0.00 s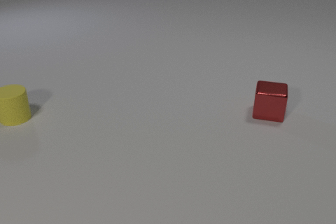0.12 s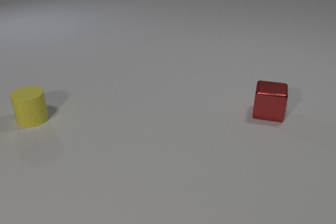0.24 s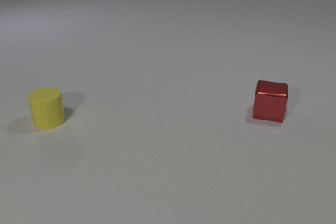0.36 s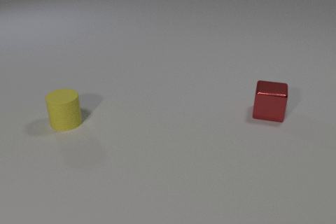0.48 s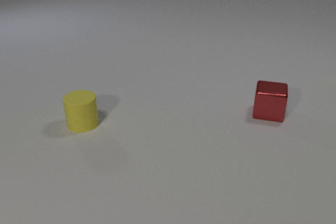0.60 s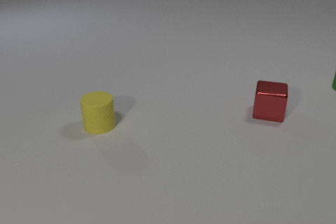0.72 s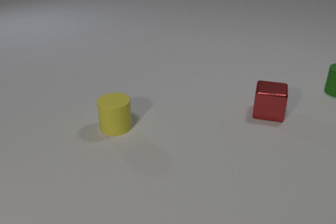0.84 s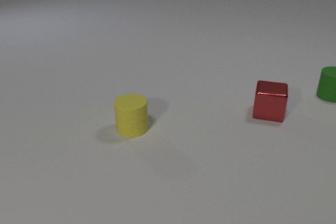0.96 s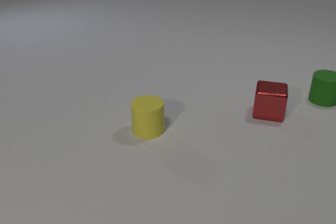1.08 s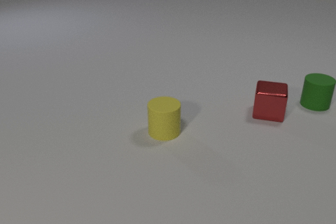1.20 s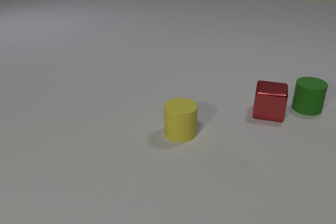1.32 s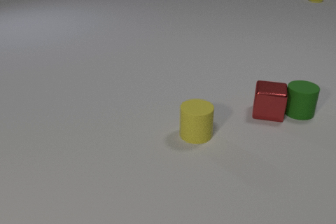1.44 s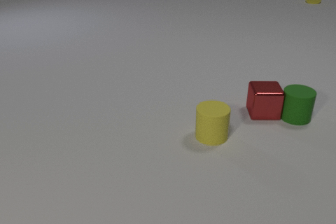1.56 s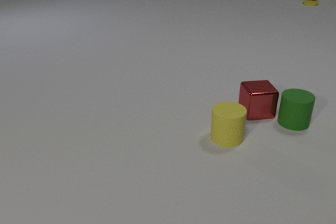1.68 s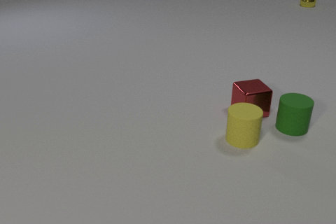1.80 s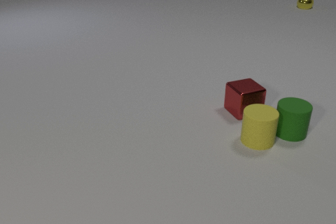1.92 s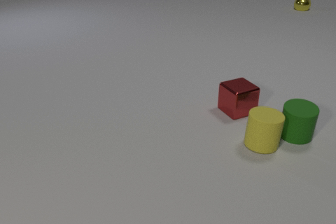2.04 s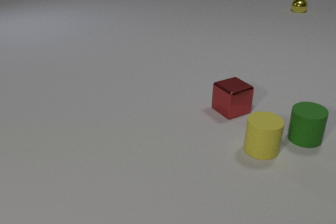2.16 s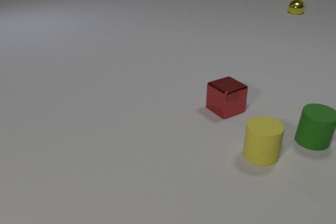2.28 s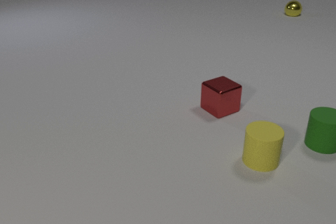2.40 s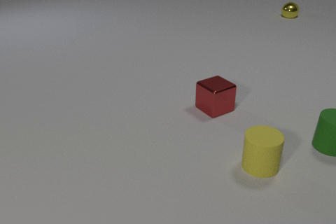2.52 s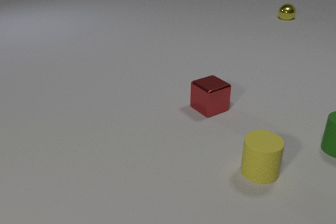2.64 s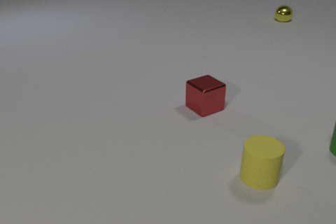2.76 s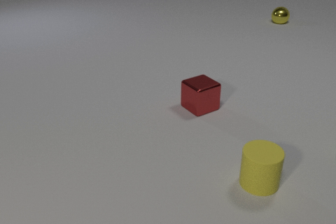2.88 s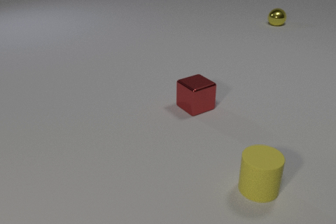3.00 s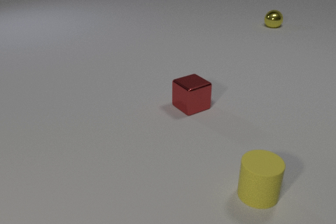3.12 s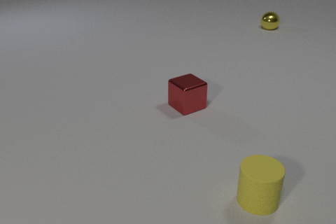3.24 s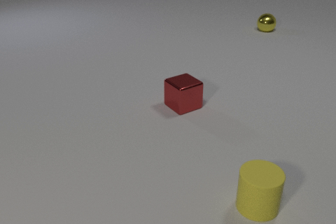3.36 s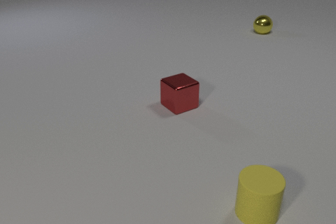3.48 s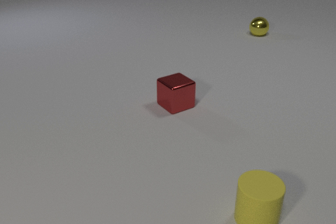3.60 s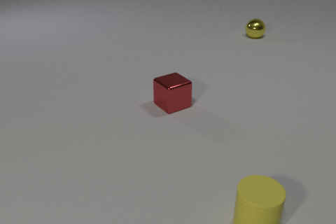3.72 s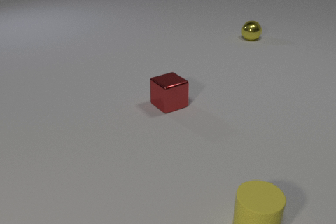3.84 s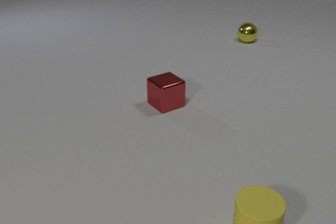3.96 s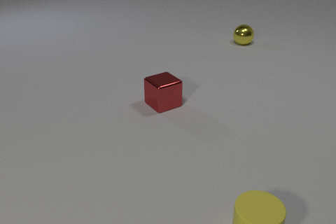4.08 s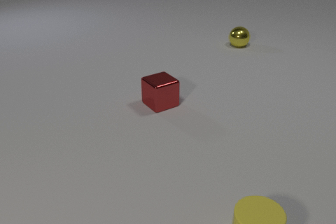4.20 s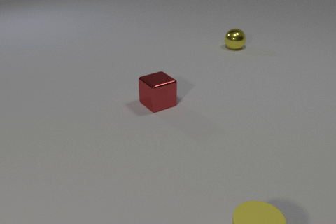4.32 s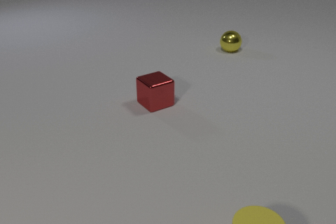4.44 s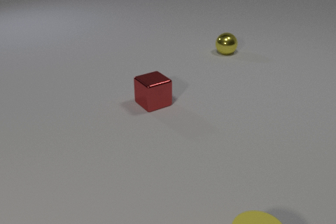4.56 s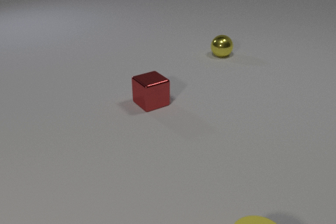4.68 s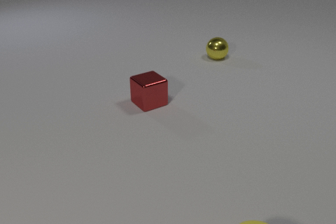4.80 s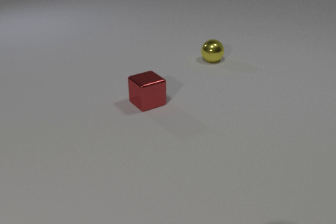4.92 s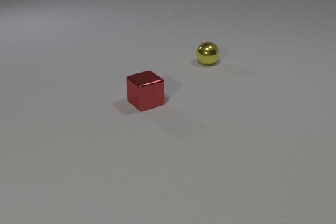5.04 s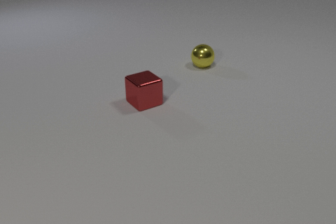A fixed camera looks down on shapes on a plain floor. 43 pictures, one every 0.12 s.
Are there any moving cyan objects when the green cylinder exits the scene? no.
What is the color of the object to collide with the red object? green.
What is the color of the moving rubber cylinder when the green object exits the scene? yellow.
0.00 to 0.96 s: The green rubber cylinder comes in at the right edge, slides toward the camera and to the left. The yellow rubber cylinder slides to the right and toward the camera.
0.96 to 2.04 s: The green rubber cylinder slides toward the camera. The red metal cube slides to the left, spins so that its near face slides to the right, counterclockwise seen from above. The yellow metal sphere rolls toward the camera. The yellow rubber cylinder slides to the right. The green rubber cylinder and the red metal cube collide. The green rubber cylinder and the yellow rubber cylinder collide.
2.04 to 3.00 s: The green rubber cylinder slides to the right, leaves at the right edge. The red metal cube slides to the left. The yellow metal sphere rolls toward the camera. The yellow rubber cylinder slides toward the camera.
3.00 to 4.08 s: The red metal cube slides to the left. The yellow metal sphere rolls toward the camera and to the left. The yellow rubber cylinder slides toward the camera.
4.08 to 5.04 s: The red metal cube slides to the left. The yellow metal sphere rolls toward the camera and to the left. The yellow rubber cylinder slides toward the camera, leaves at the bottom edge.
